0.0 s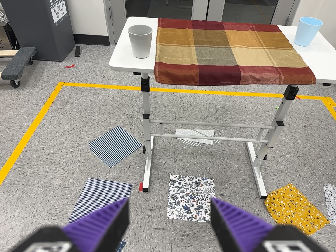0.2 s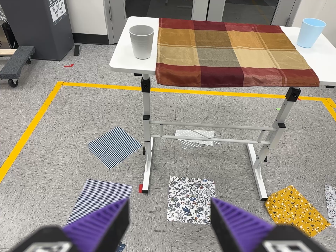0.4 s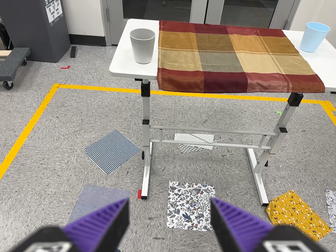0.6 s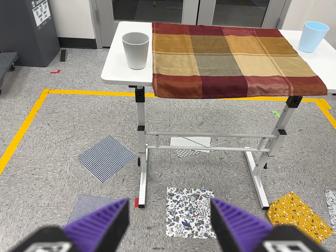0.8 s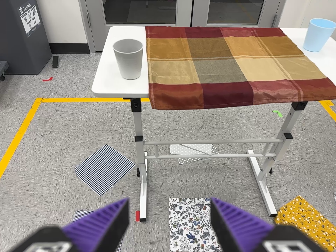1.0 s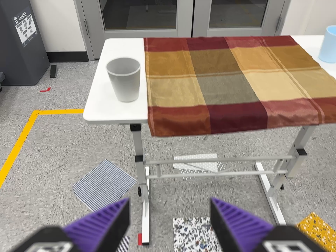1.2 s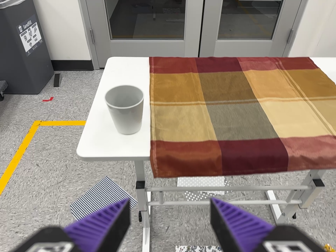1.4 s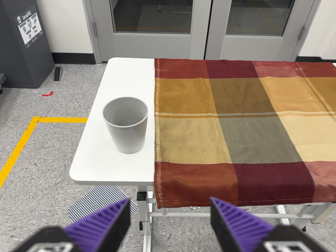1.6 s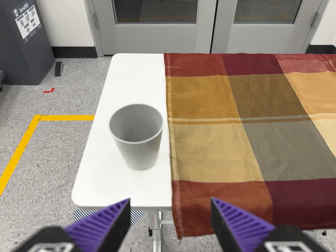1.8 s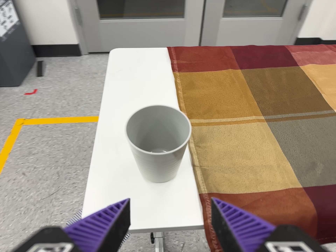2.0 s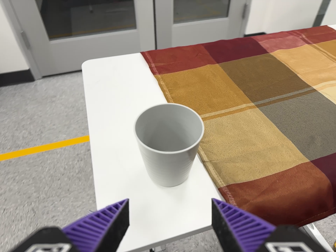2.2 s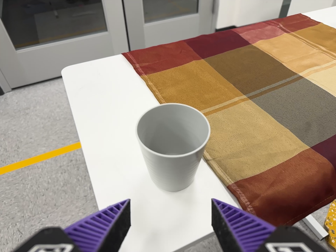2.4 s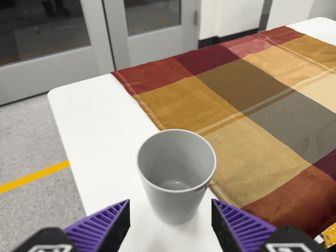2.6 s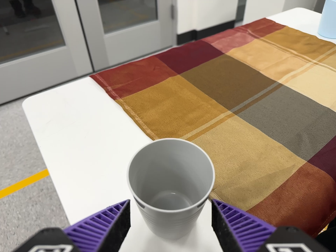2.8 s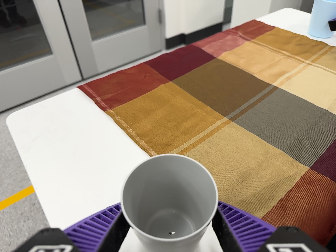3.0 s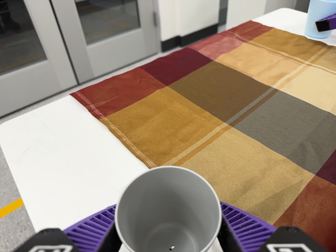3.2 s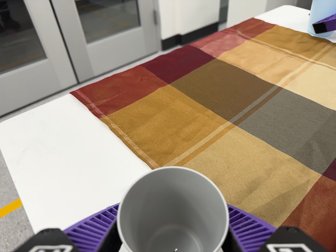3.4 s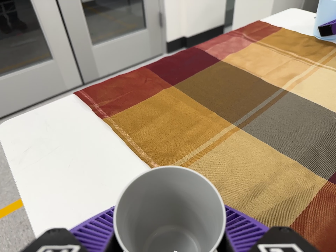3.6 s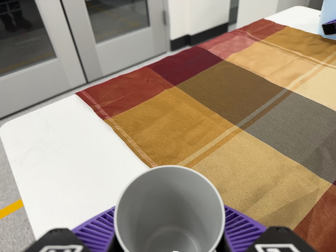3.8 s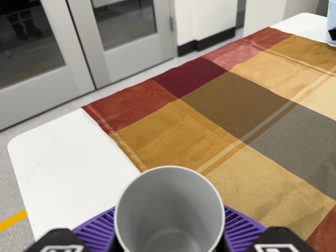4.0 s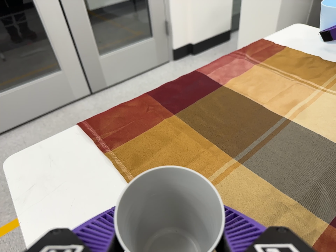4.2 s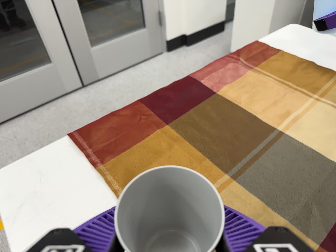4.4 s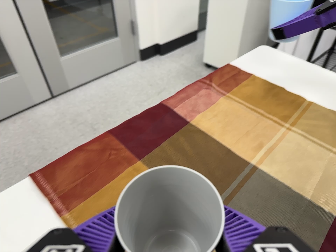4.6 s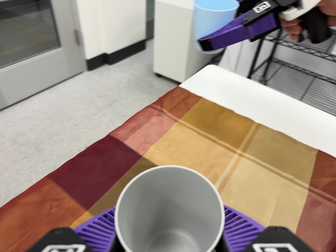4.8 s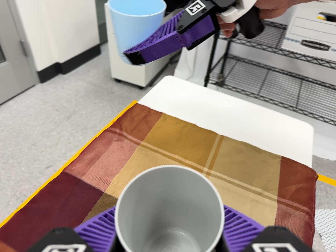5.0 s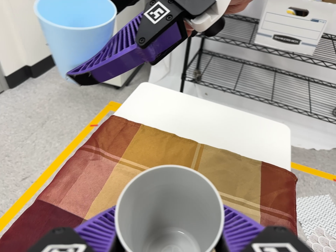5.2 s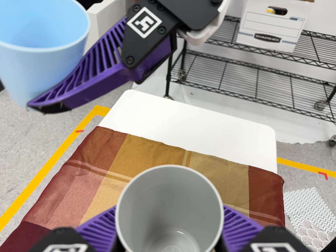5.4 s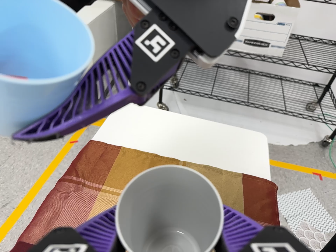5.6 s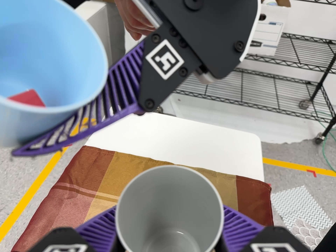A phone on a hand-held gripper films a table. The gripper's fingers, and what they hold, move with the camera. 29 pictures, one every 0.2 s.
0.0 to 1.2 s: The camera travels forward and toward the top of its view, about 36 cm, so what stands in front looms larger.
1.2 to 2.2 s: The camera pans to its right by about 15 degrees. It travels forward and to its left, about 28 cm, so what stands in front looms larger. It rolls about its line of sight by about 20 degrees, and the scene rotates counterclockwise.
2.2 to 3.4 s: The camera travels forward and toward the top of its view, about 10 cm, so what stands in front looms larger. It rolls about its line of sight by about 10 degrees, and the scene rotates counterclockwise.
3.4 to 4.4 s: The camera travels toward the top of its view, about 14 cm, so close, fixed things drift downward.
4.4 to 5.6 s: The camera swings to its right by about 30 degrees, and the scene slides to the left. It travels toward the top of its view and forward, about 20 cm, so close, fixed things drift downward. It rolls about its line of sight by about 20 degrees, and the scene rotates counterclockwise.
The film runs forward here.
